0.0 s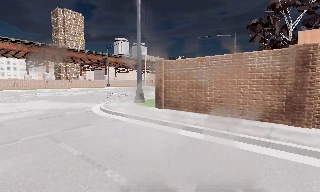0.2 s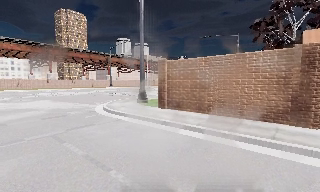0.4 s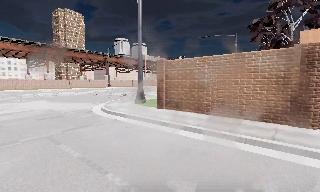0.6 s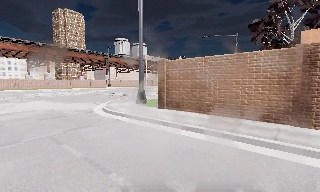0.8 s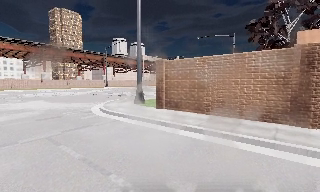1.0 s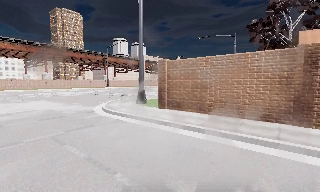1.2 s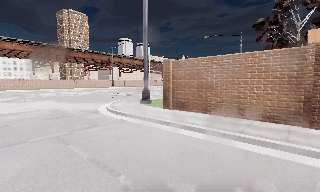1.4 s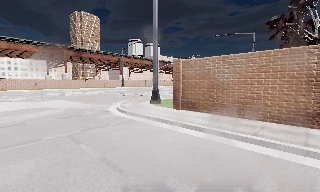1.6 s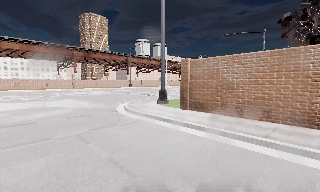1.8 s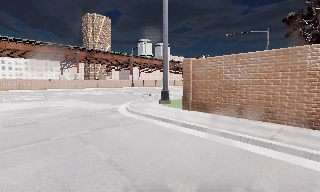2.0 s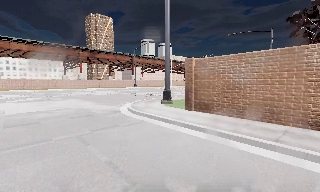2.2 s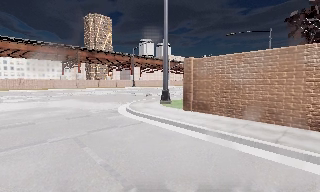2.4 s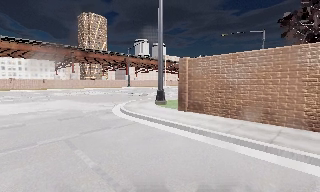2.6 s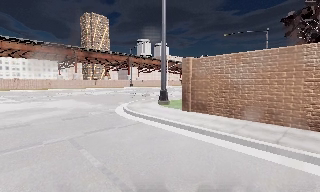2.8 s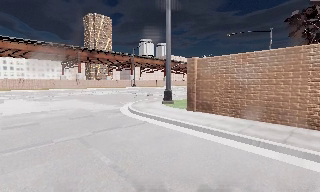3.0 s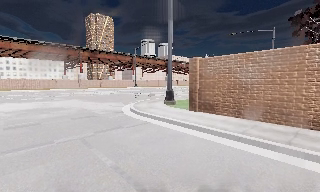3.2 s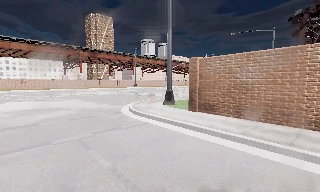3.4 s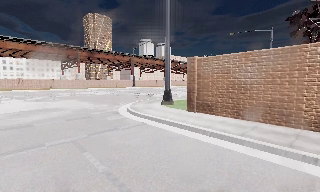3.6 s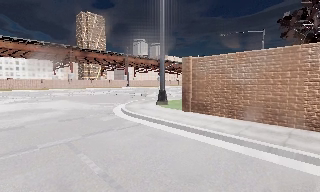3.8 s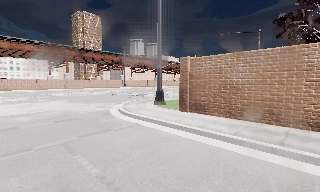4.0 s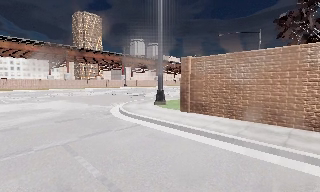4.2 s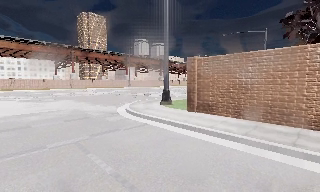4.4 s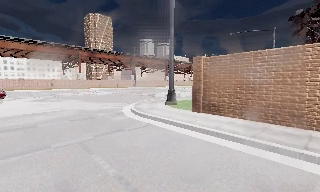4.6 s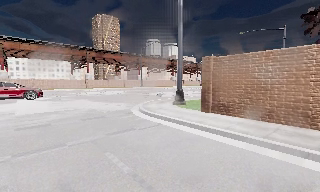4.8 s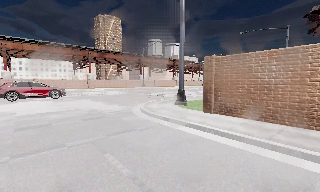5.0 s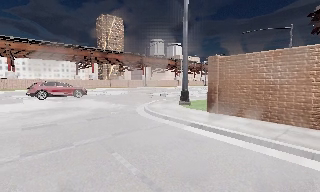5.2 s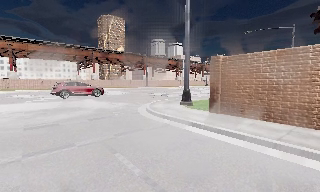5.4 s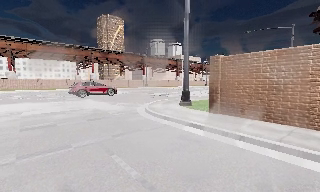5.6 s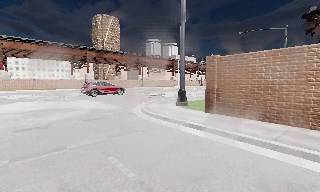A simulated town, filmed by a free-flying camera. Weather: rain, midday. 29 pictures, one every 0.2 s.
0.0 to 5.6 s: The scene slides to the right, as the camera pans about 10 degrees to its left. It travels forward and to its left, about 1.5 m, so what stands in front looms larger.
The film runs forward here.
